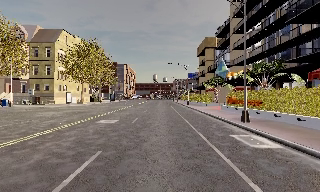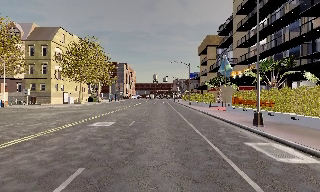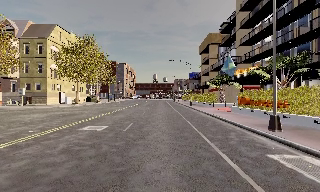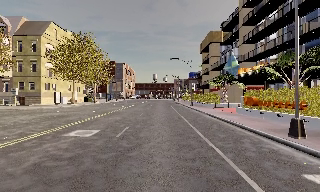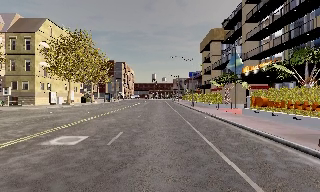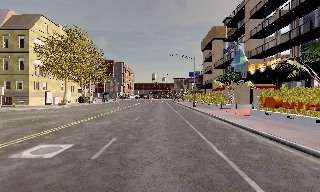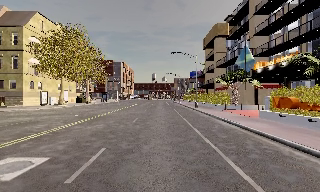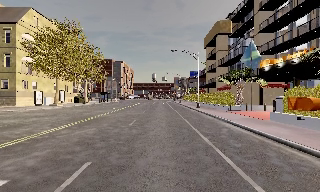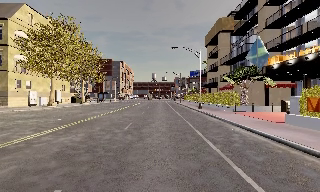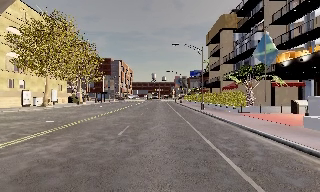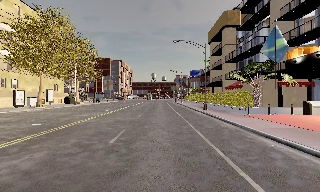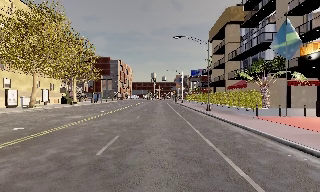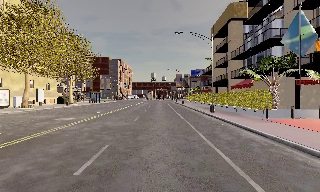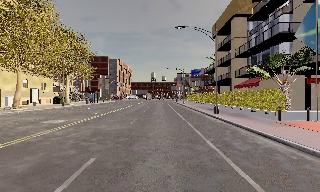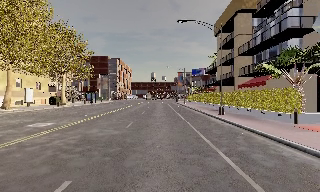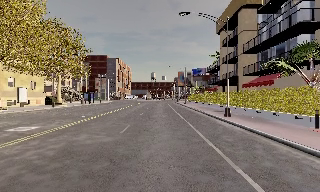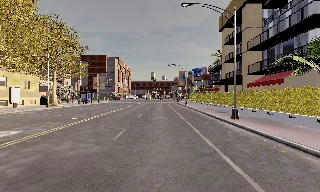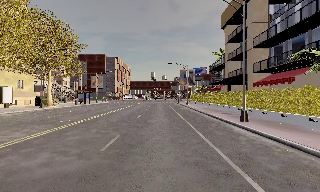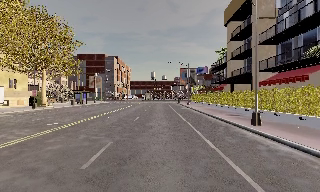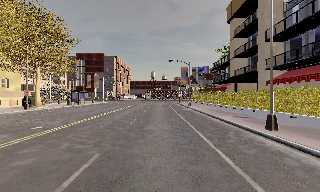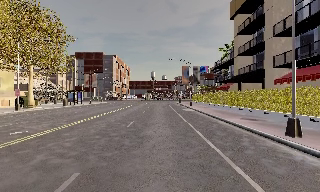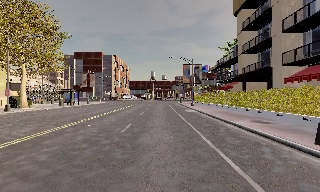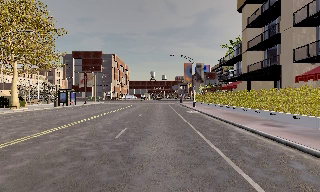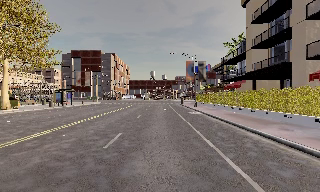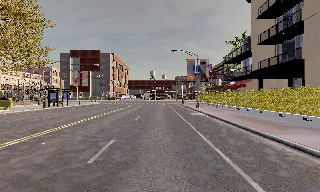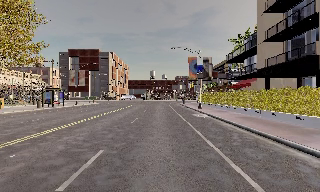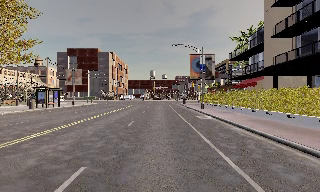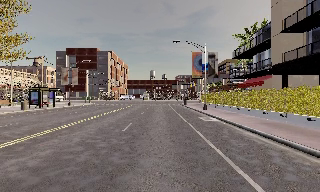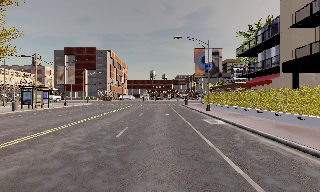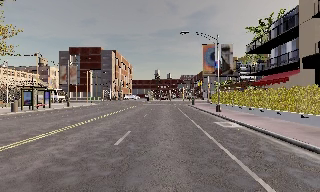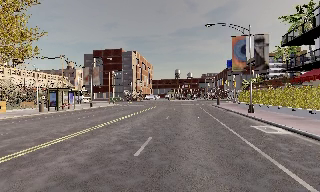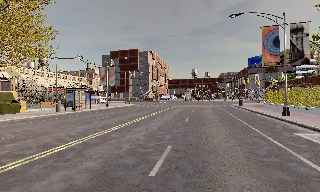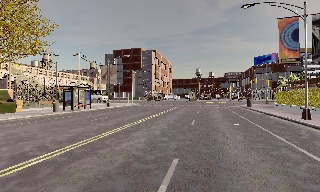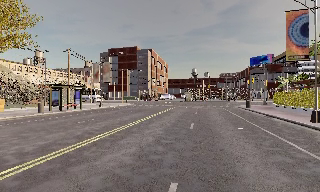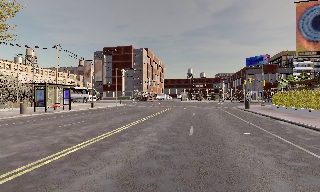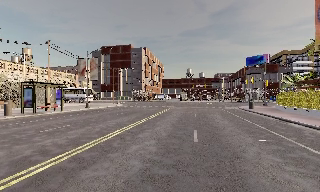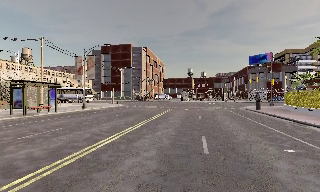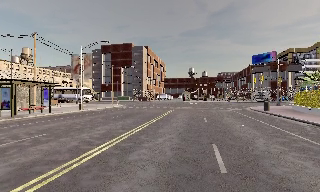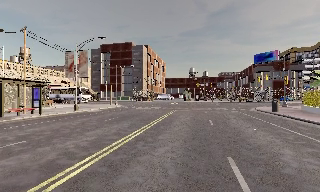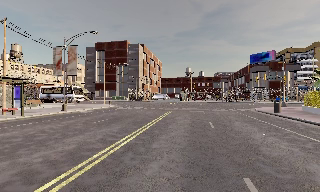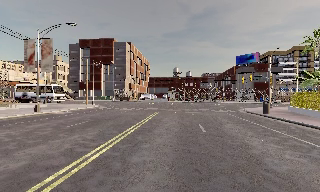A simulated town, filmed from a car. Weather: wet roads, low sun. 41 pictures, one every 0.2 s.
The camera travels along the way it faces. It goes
forward.
0.0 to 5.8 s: The camera travels forward, about 35 m, so what stands in front looms larger.
5.8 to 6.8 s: The scene slides to the right, as the camera pans about 10 degrees to its left. It travels forward, about 6 m, so what stands in front looms larger.
6.8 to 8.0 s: The camera travels forward, about 7 m, so what stands in front looms larger.
The film runs forward here.
